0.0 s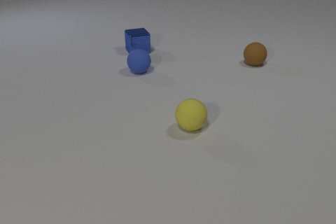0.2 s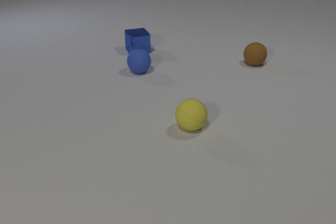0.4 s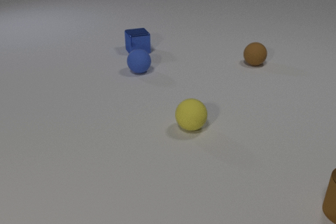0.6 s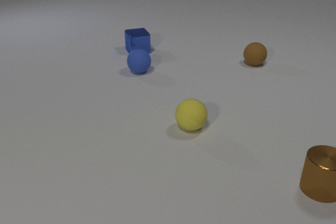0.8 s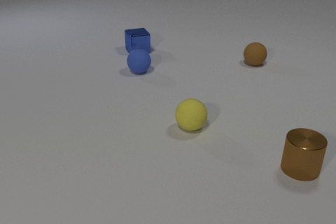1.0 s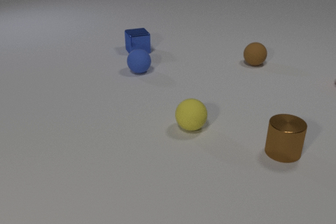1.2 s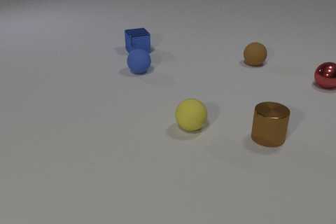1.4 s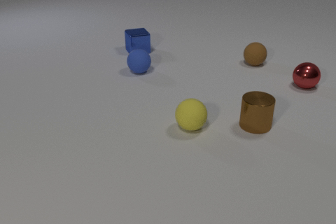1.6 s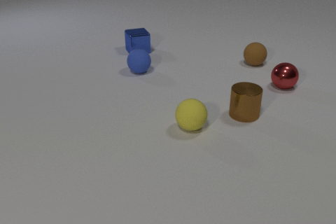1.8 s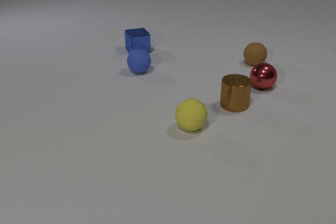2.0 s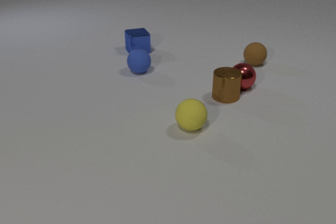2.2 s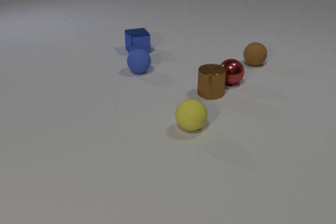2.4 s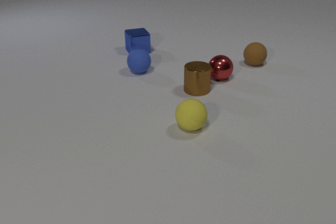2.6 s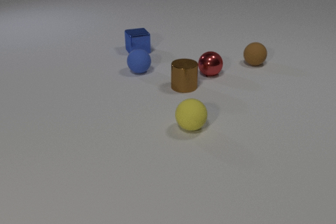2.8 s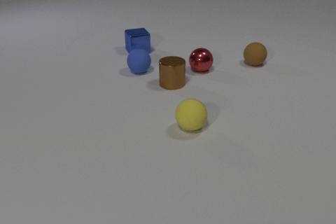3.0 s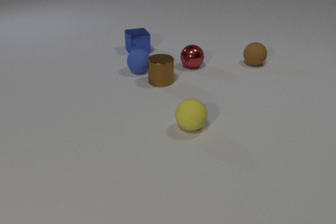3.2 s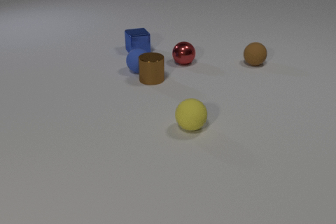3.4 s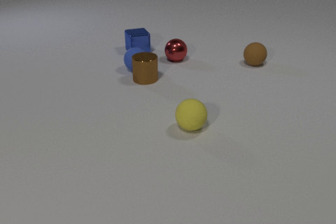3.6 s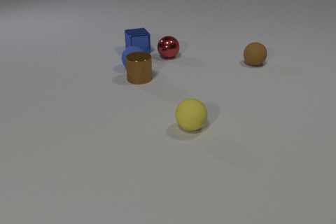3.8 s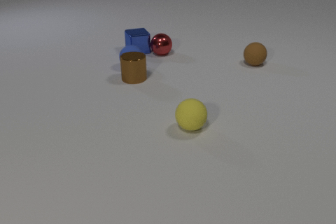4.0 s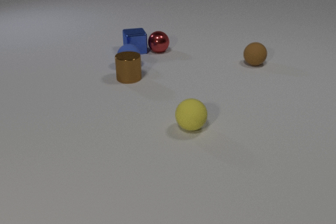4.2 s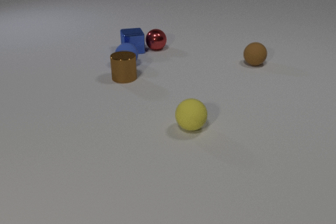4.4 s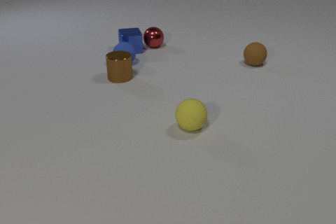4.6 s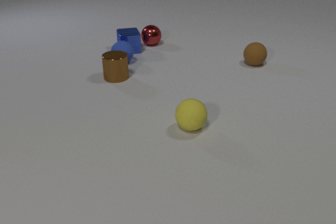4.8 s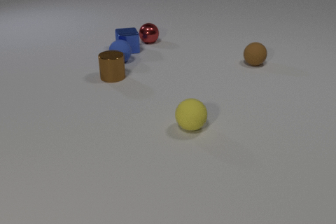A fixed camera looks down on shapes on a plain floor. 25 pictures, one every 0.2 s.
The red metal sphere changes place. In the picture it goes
to the left.
0.0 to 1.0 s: The brown metal cylinder comes in at the right edge, slides away from the camera and to the left.
1.0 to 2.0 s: The brown metal cylinder slides away from the camera and to the left. The red metal sphere comes in at the right edge, rolls to the left. The brown metal cylinder and the red metal sphere collide.
2.0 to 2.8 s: The brown metal cylinder slides to the left and away from the camera. The red metal sphere rolls to the left and away from the camera.
2.8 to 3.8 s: The brown metal cylinder slides to the left. The red metal sphere rolls away from the camera and to the left. The blue rubber sphere rolls away from the camera and to the left. The brown metal cylinder and the blue rubber sphere collide. The red metal sphere and the blue metal cube collide.
3.8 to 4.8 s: The brown metal cylinder slides to the left. The red metal sphere rolls away from the camera. The blue rubber sphere rolls away from the camera and to the left. The blue metal cube slides to the left.
How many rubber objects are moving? 1.
How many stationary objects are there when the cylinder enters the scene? 4.
What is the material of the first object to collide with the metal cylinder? metal.
